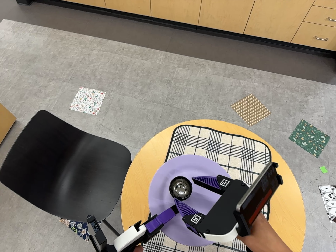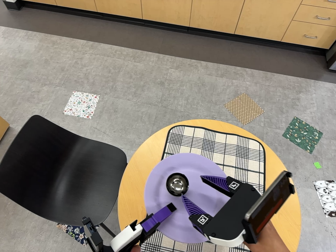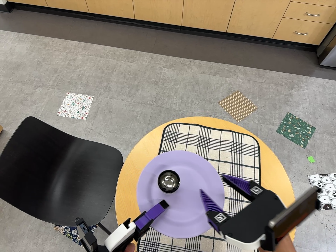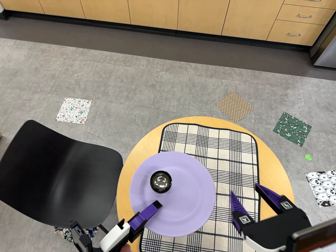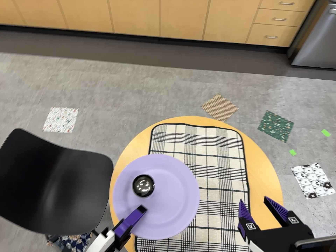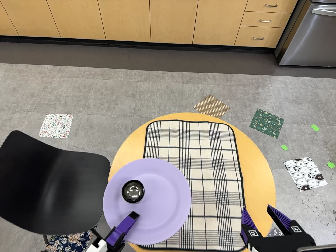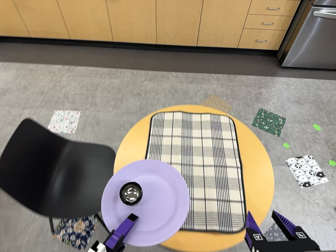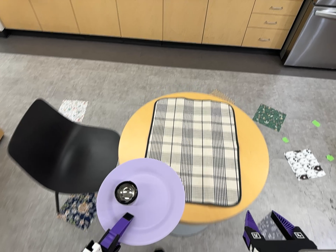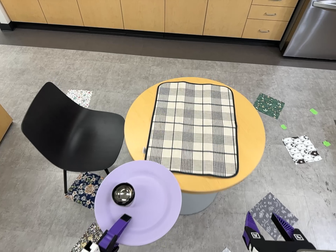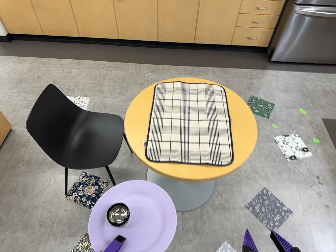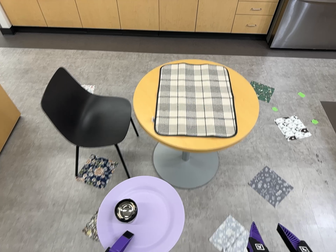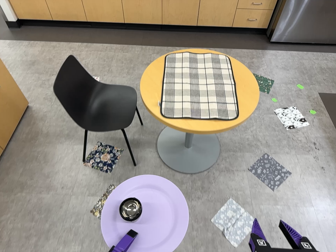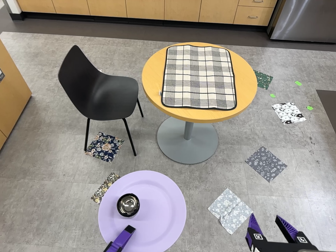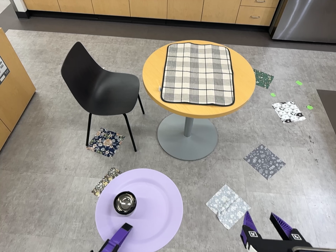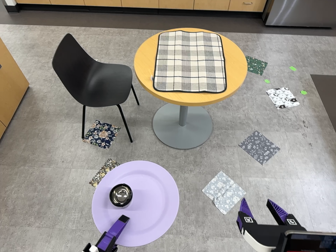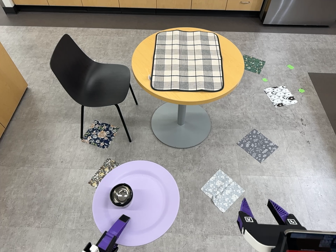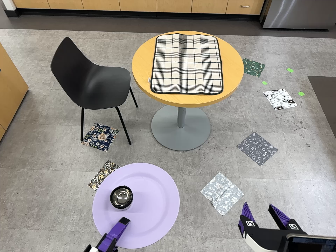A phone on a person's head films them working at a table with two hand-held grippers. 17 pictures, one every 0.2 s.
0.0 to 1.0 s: The camera travels toward the bottom of its view and backward, about 16 cm, so close, fixed things drift upward. It rolls about its line of sight by about 10 degrees, and the scene rotates counterclockwise.
1.0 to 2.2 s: The camera travels toward the bottom of its view and backward, about 70 cm, so close, fixed things drift upward.
2.2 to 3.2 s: The camera travels toward the bottom of its view, backward and to its right, about 18 cm, so close, fixed things drift upward.
The film runs backward here.
